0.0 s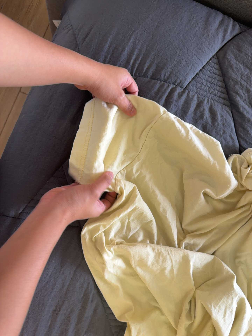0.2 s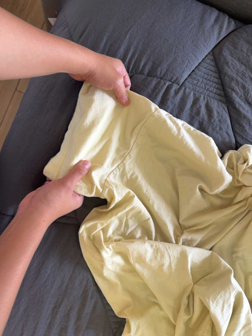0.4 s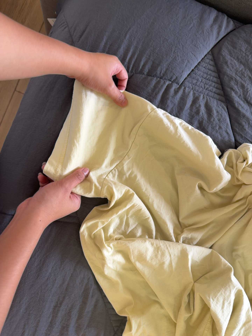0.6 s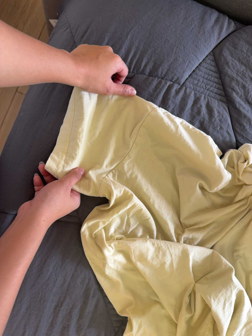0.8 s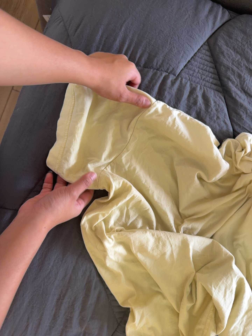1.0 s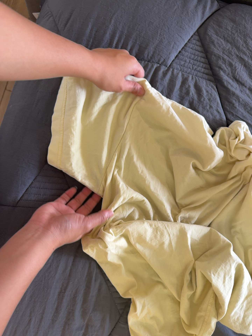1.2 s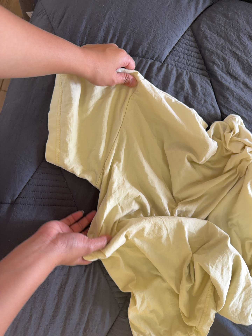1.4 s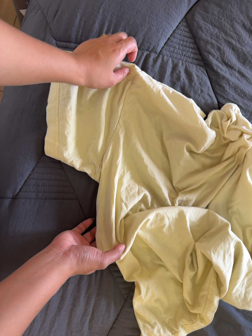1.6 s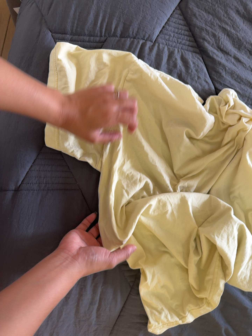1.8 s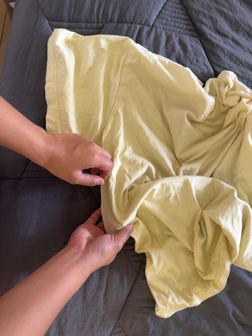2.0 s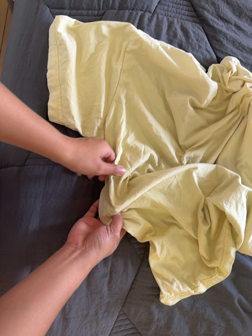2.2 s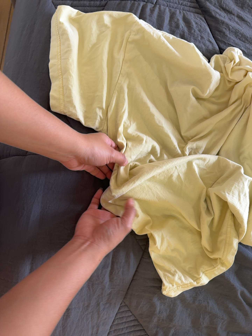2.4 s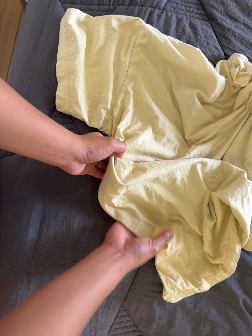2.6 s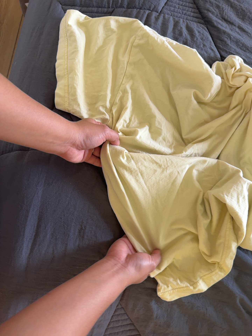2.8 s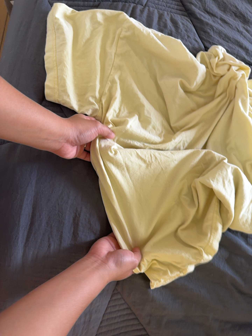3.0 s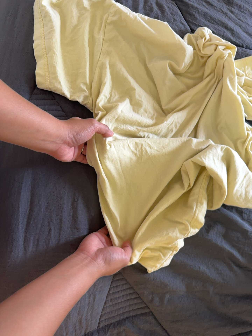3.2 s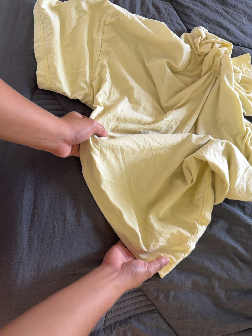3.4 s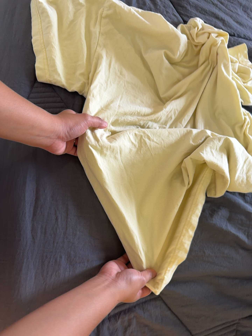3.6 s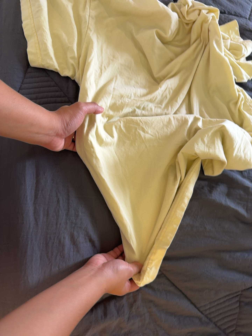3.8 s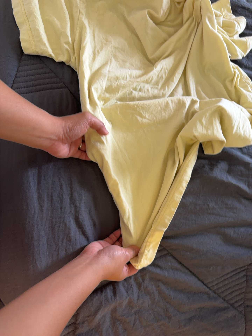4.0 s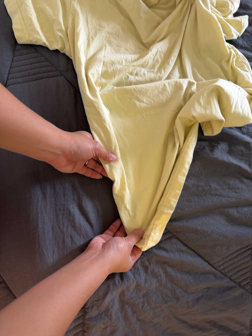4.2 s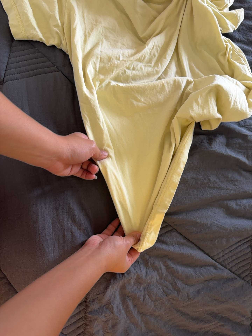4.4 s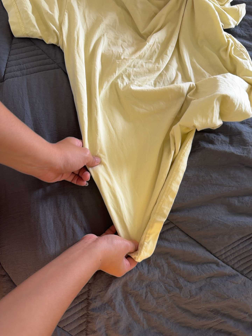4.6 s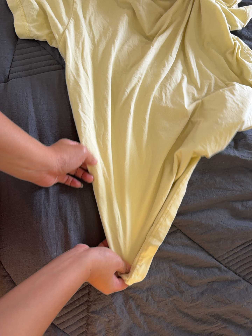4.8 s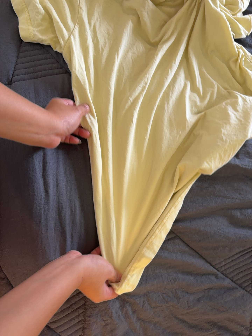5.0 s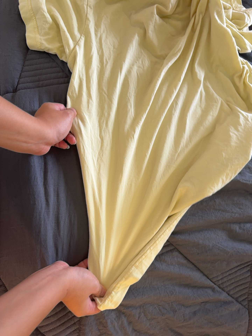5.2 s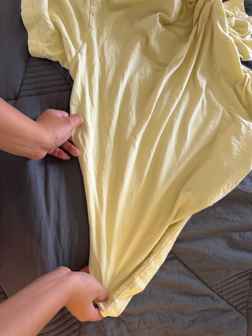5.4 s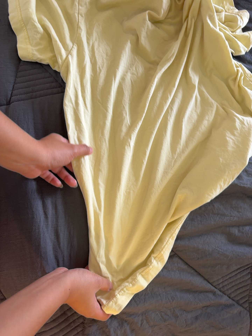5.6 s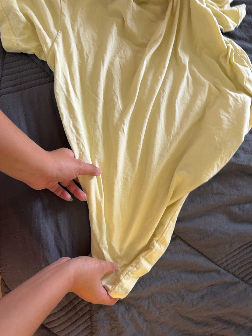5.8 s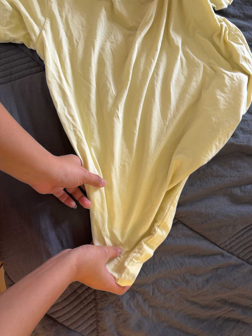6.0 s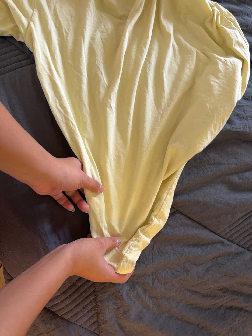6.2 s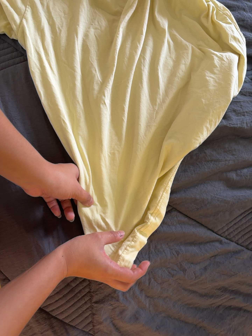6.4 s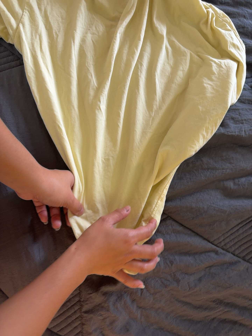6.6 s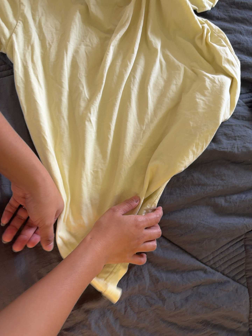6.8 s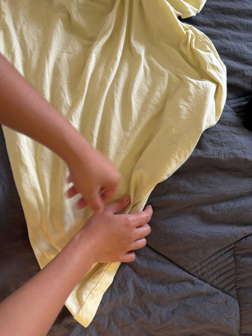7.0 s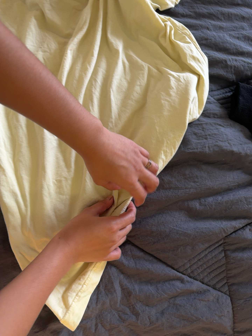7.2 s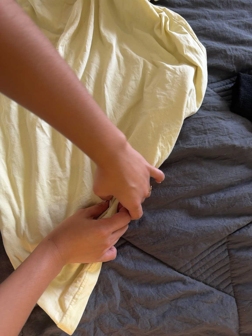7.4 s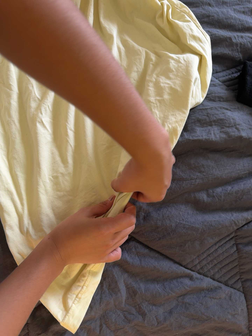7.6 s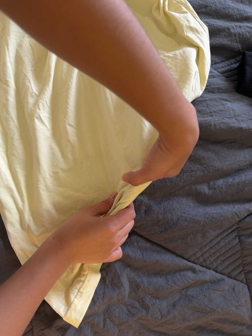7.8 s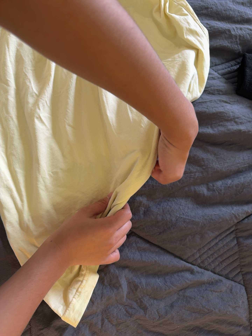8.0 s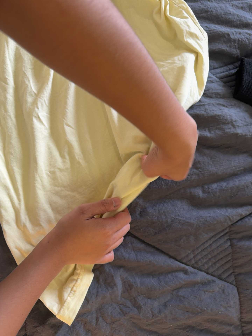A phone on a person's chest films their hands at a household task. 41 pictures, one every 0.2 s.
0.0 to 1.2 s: The camera shifts only a little, or ends up much as it began.
1.2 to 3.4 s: The camera travels toward the bottom of its view, about 20 cm, so close, fixed things drift upward. It rolls about its line of sight by about 15 degrees, and the scene rotates counterclockwise.
3.4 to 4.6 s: The camera travels toward the bottom of its view, about 7 cm, so close, fixed things drift upward. It rolls about its line of sight by about 10 degrees, and the scene rotates counterclockwise.
4.6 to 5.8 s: The camera shifts only a little, or ends up much as it began.
5.8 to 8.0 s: The camera travels to its right and forward, about 16 cm, so close, fixed things drift to the left.
The film runs forward here.
